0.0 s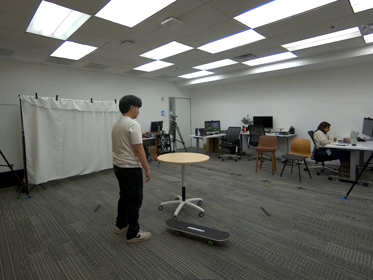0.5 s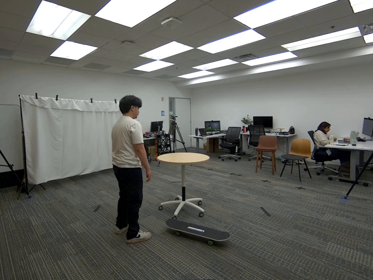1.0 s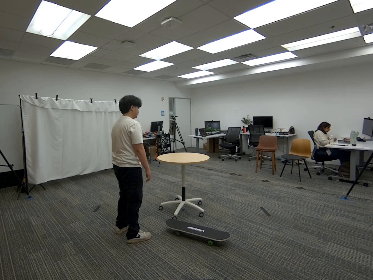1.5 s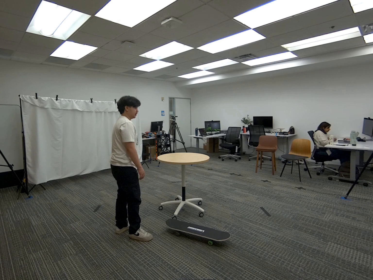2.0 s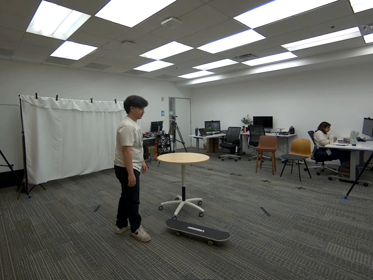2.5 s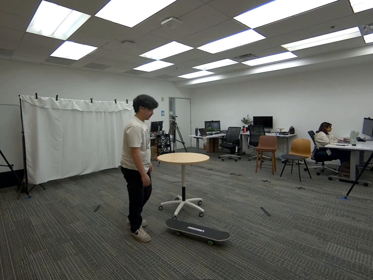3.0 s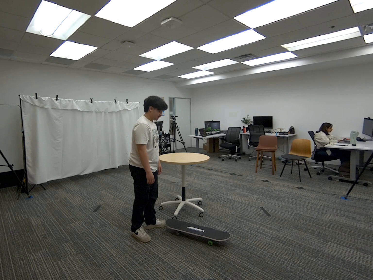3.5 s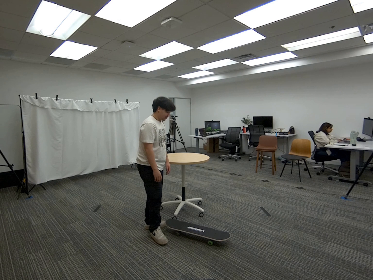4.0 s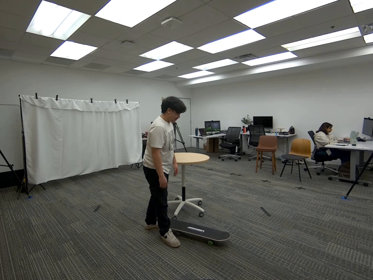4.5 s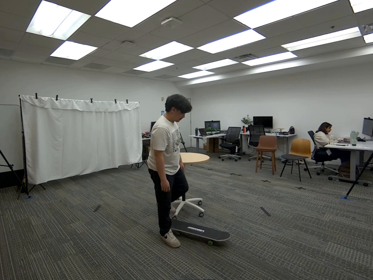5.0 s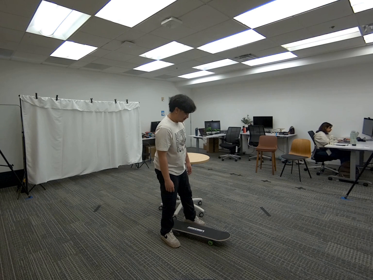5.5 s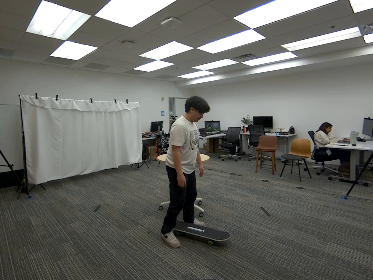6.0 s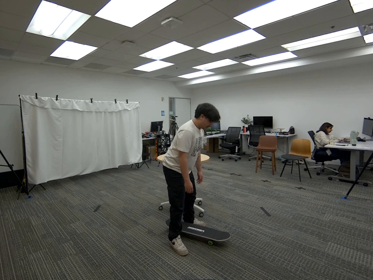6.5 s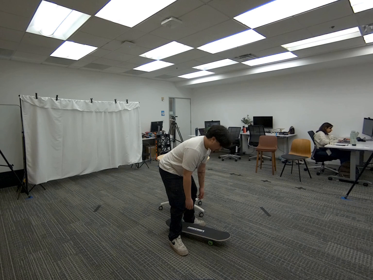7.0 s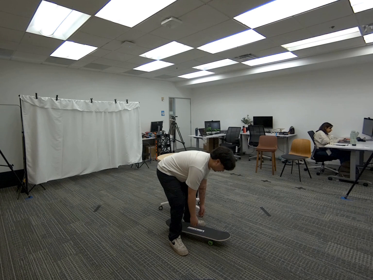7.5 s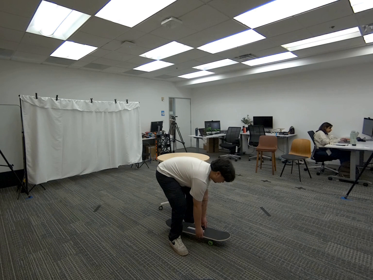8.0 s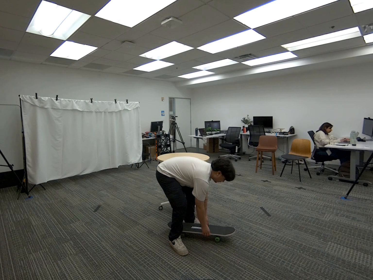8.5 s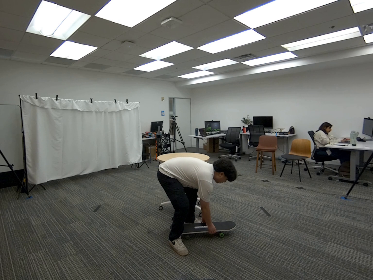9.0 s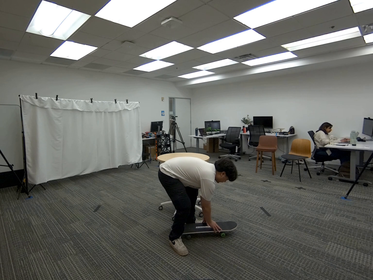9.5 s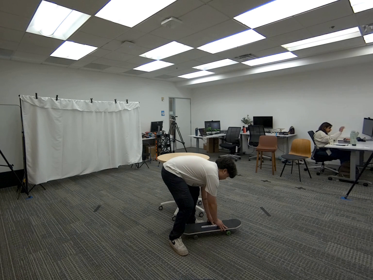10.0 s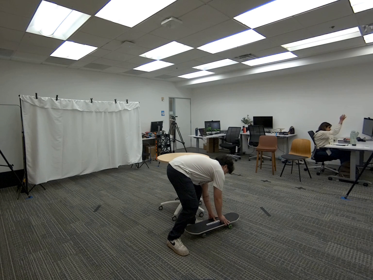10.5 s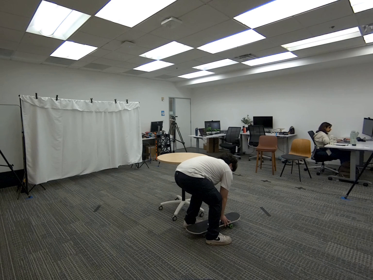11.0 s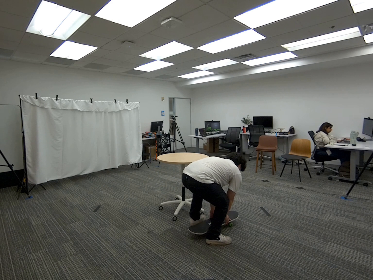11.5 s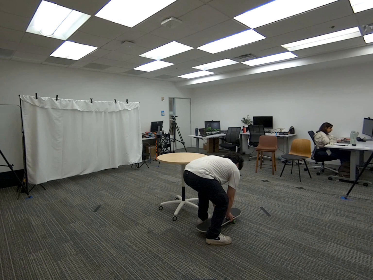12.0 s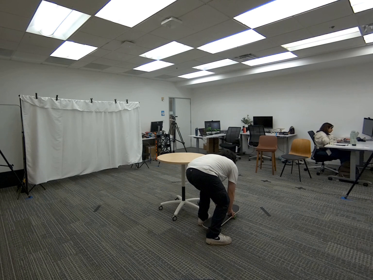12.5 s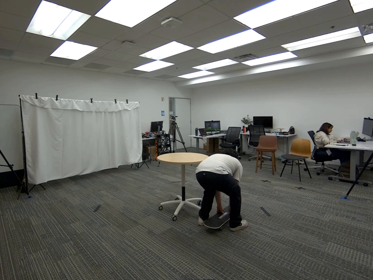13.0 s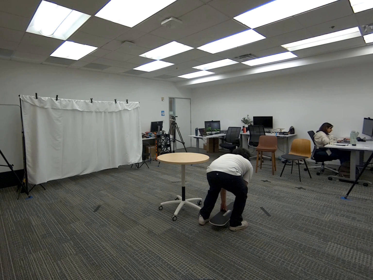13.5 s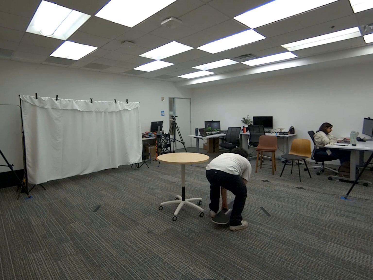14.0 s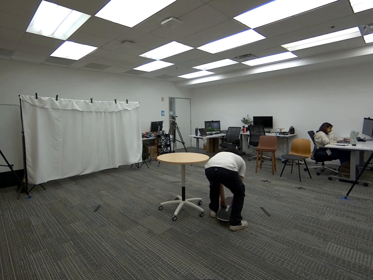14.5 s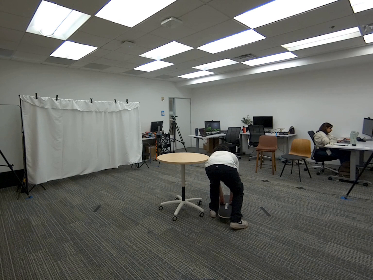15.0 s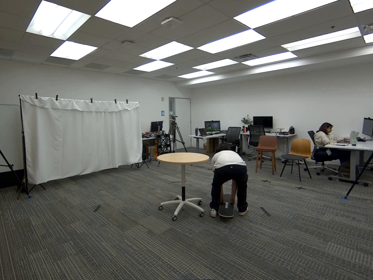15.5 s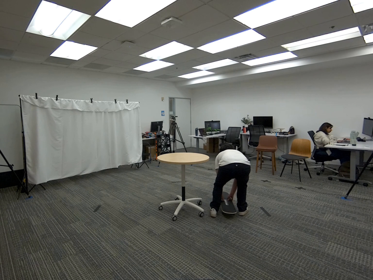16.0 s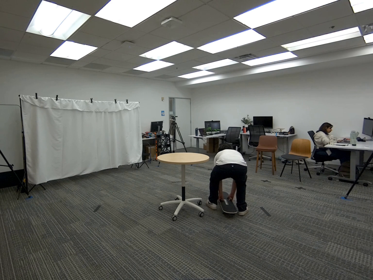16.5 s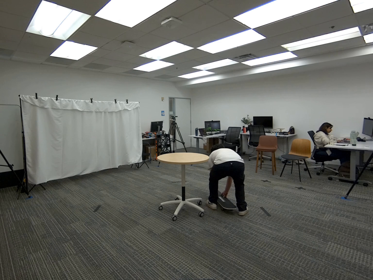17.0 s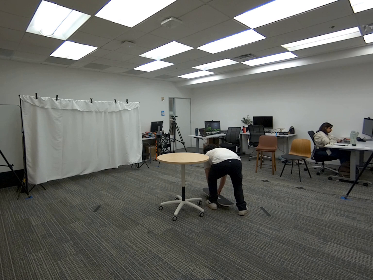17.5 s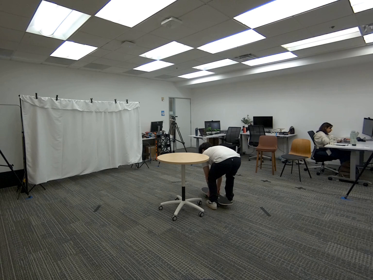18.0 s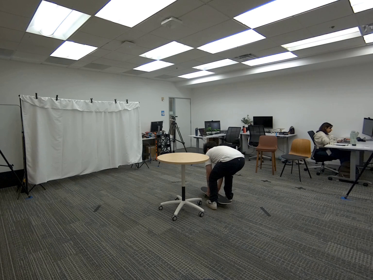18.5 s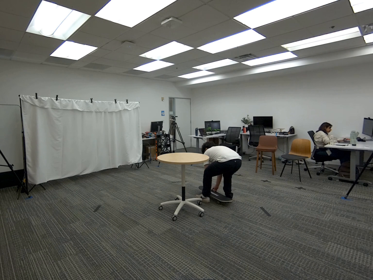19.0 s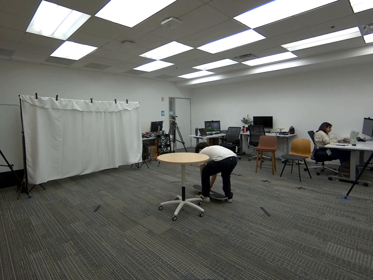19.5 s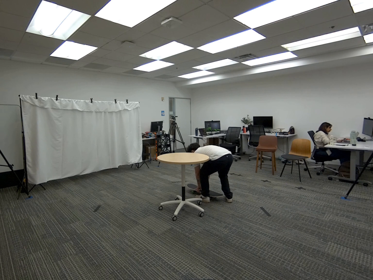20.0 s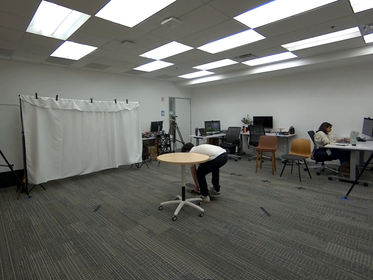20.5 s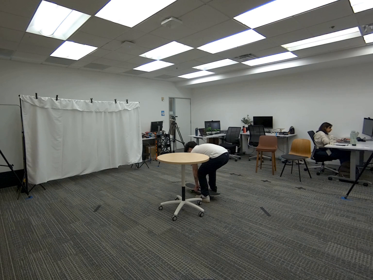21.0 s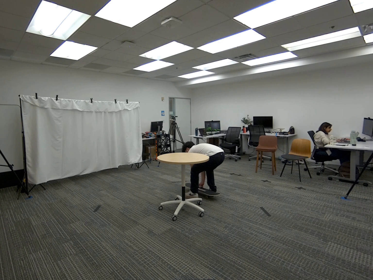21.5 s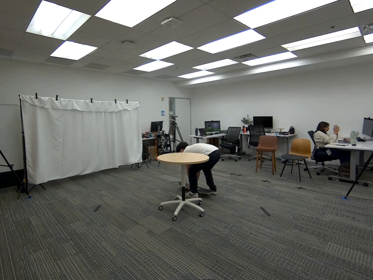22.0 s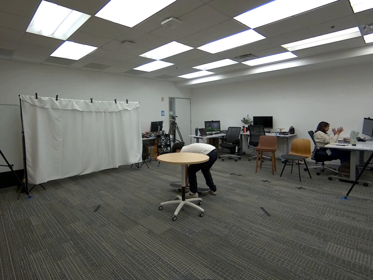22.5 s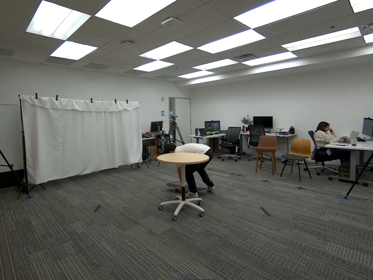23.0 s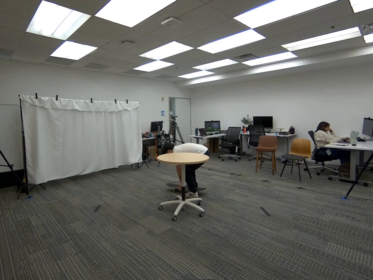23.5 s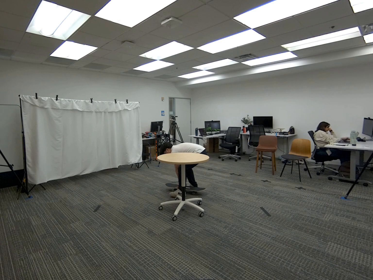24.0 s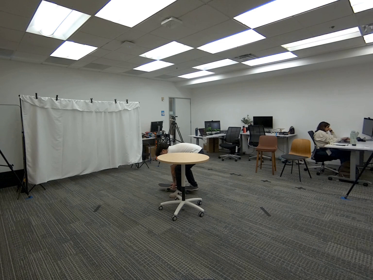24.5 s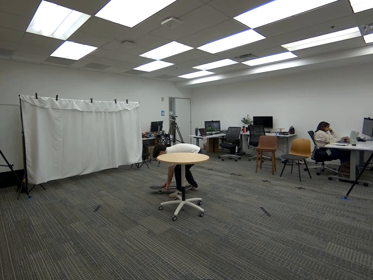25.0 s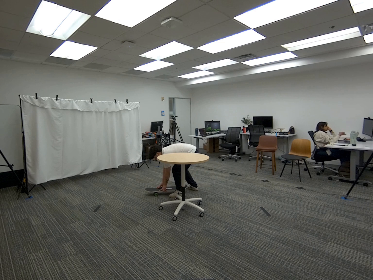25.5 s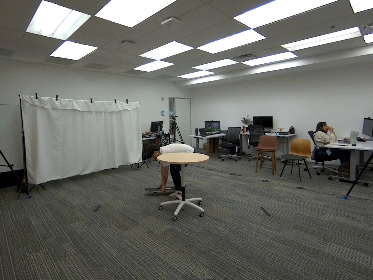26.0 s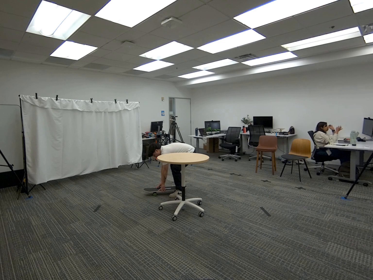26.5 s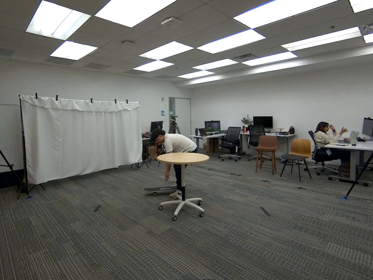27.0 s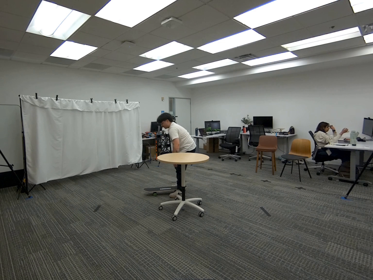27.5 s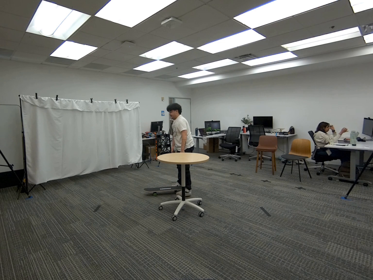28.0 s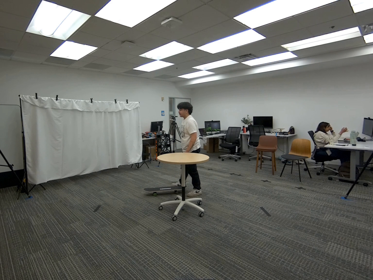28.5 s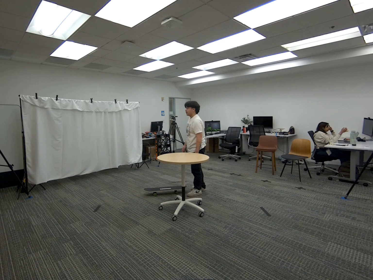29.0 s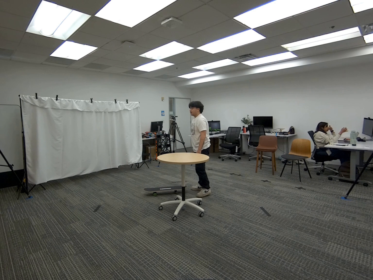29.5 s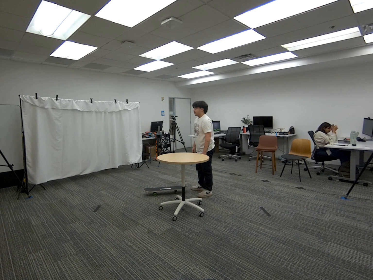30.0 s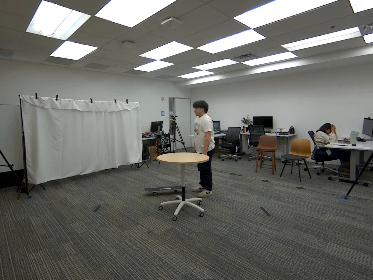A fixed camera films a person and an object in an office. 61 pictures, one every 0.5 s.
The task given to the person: Walk to the skateboard on the ground next to the round table, bend down to the skateboard and use your hands to push the skateboard around the round table.
